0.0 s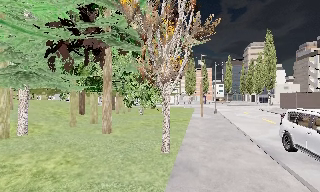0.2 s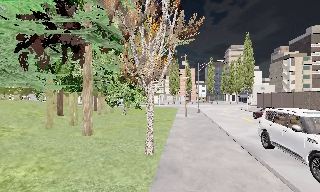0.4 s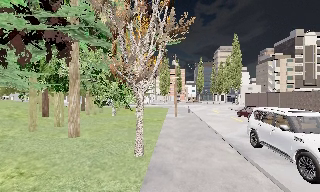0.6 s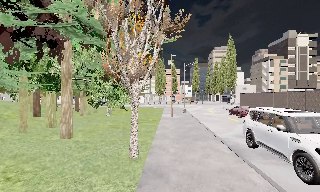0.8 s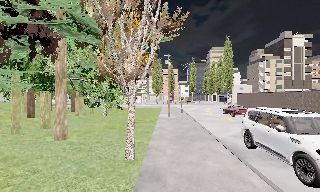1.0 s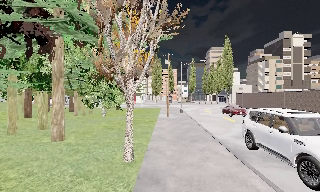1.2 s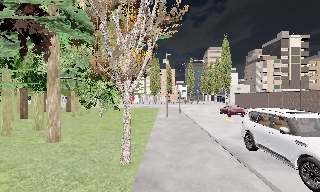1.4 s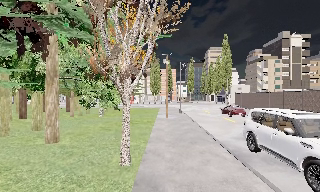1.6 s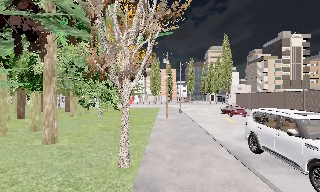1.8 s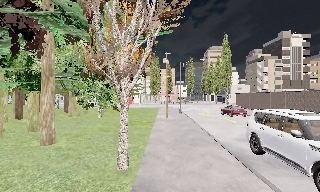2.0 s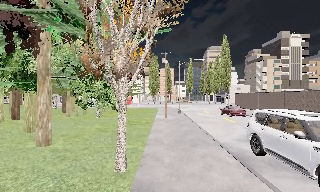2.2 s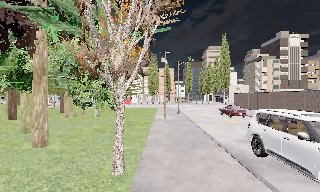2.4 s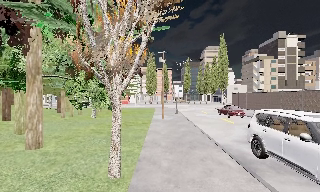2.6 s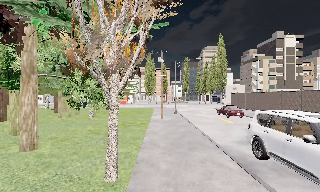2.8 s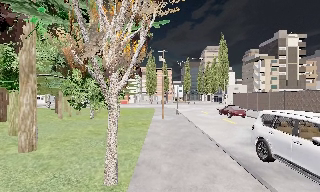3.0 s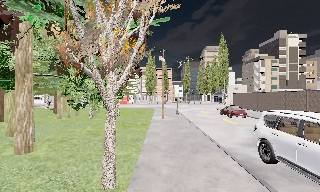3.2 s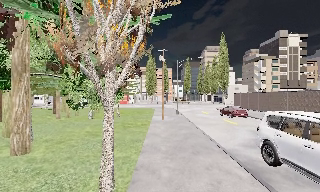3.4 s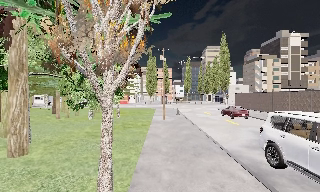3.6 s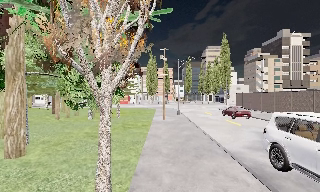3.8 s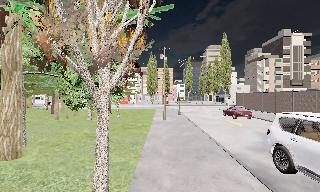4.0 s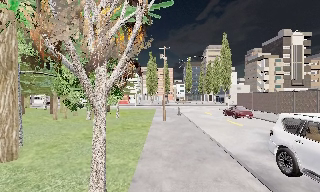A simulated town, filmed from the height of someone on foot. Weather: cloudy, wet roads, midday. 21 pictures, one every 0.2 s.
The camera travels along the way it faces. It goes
forward.
0.0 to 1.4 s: The scene slides to the left, as the camera pans about 10 degrees to its right. It travels forward, about 1 m, so what stands in front looms larger.
1.4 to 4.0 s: The camera travels forward, about 2.5 m, so what stands in front looms larger.
The film runs forward here.
